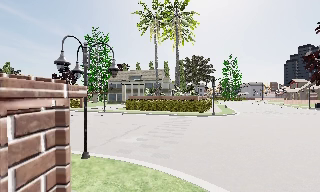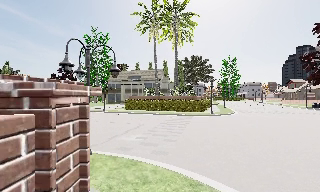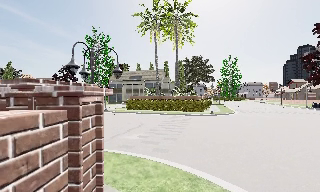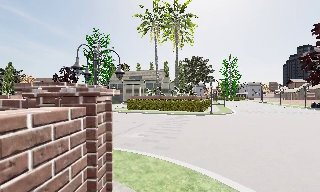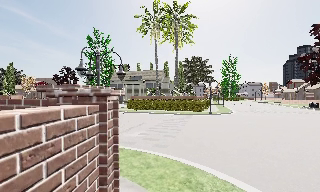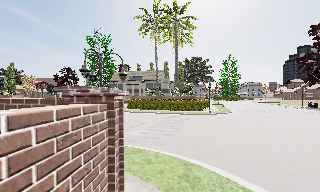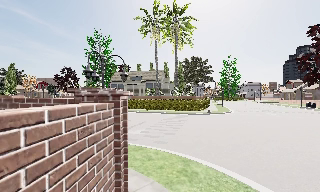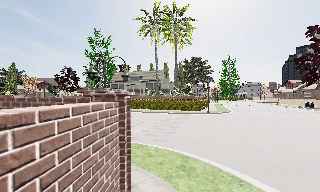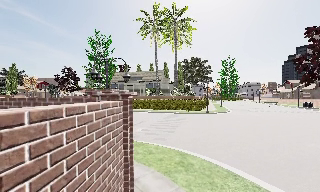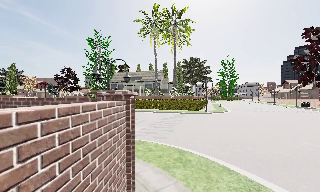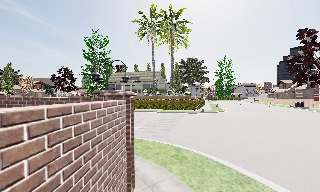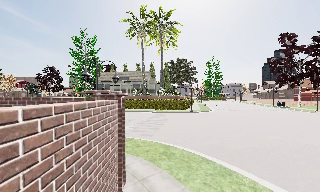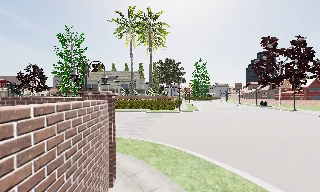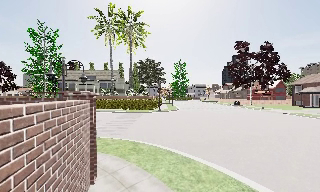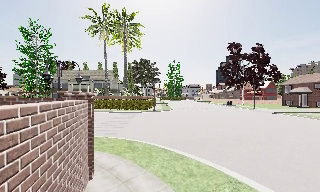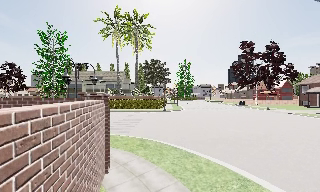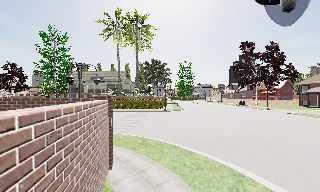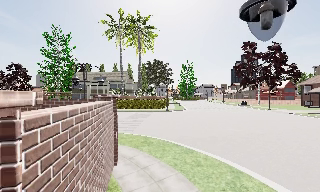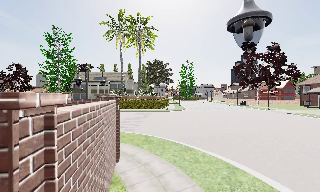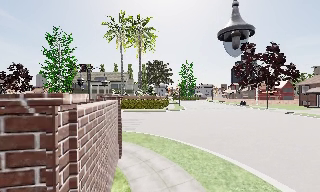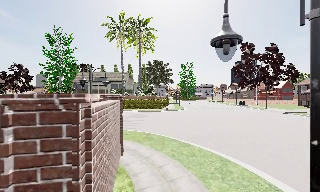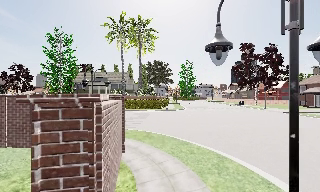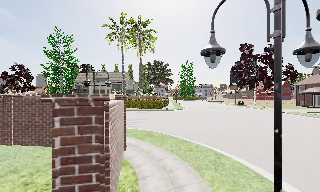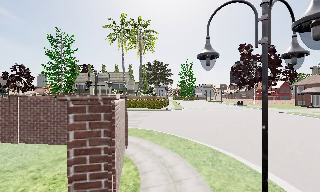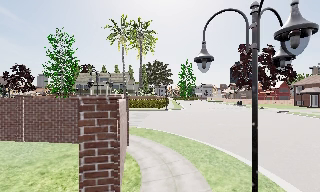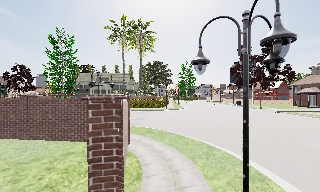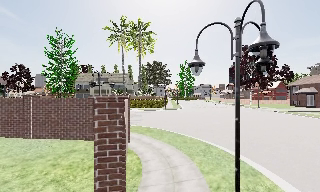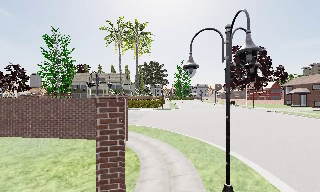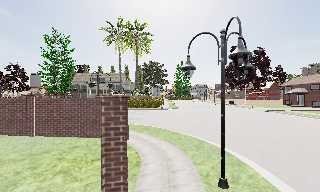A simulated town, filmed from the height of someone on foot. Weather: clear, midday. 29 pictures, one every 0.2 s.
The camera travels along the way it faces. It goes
backward.
0.0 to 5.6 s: The scene slides to the left, as the camera pans about 15 degrees to its right. It travels backward, about 9 m, so what stands in front gets smaller.
The film runs backward here.
